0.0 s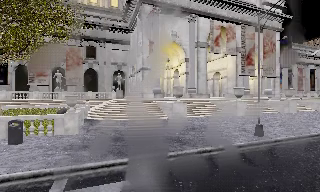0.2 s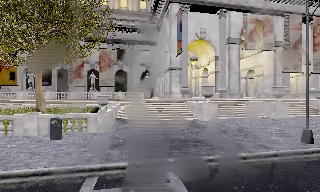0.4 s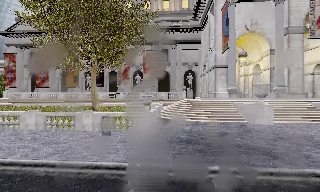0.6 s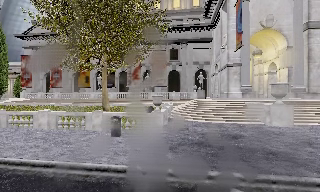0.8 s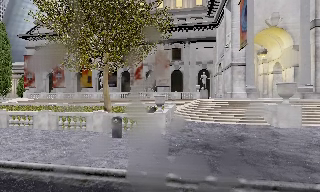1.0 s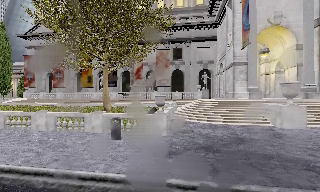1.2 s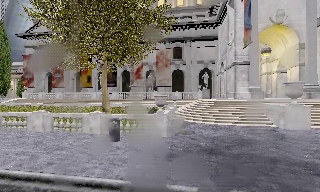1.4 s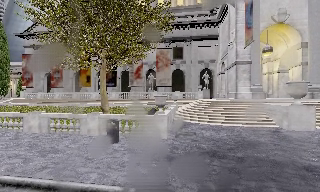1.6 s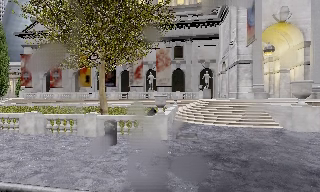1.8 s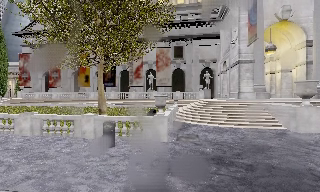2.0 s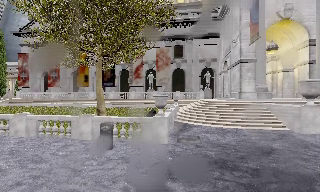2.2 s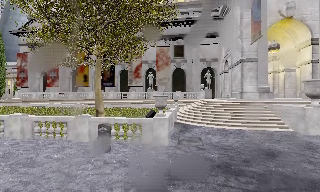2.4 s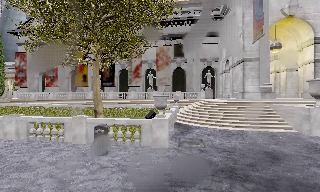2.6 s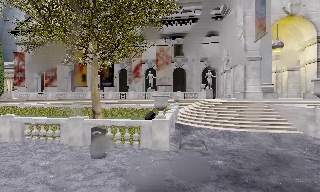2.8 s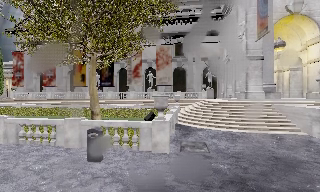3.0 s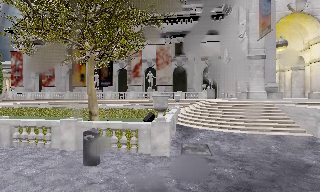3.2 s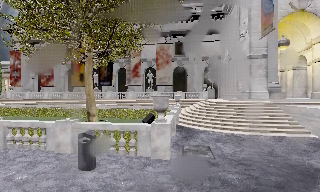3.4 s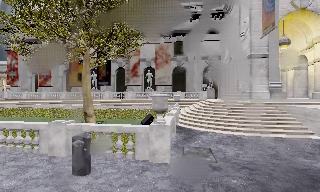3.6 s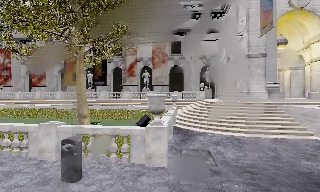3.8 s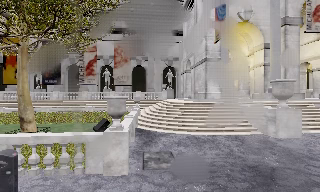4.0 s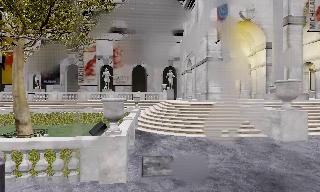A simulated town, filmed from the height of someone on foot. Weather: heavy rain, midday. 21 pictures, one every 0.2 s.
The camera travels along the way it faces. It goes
forward.
0.0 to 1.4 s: The scene slides to the right, as the camera pans about 30 degrees to its left. It travels forward, about 2.5 m, so what stands in front looms larger.
1.4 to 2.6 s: The camera travels forward, about 2 m, so what stands in front looms larger.
2.6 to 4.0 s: The camera pans to its right, which is clockwise from overhead, by about 15 degrees. It travels forward, about 2.5 m, so what stands in front looms larger.
The film runs forward here.
